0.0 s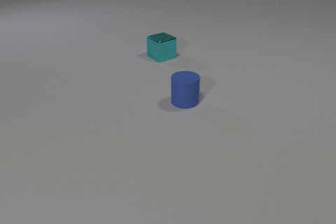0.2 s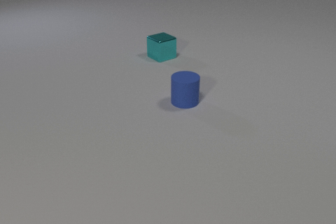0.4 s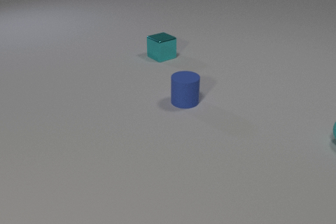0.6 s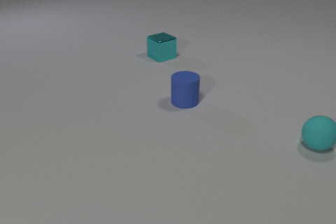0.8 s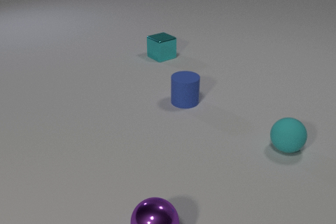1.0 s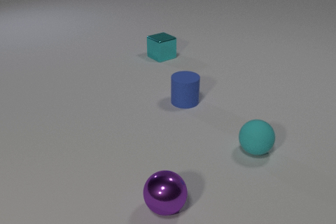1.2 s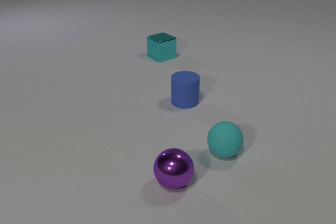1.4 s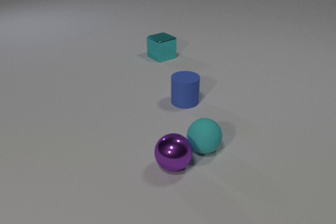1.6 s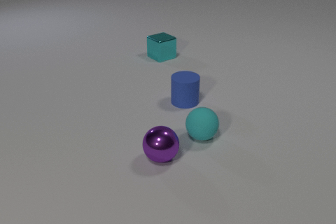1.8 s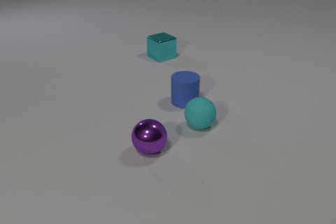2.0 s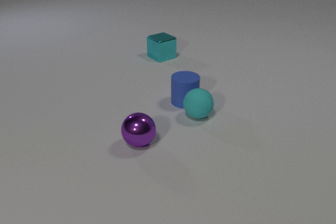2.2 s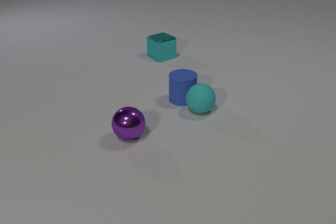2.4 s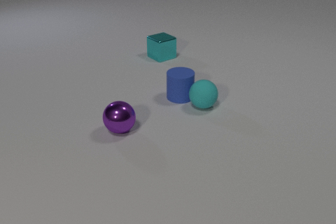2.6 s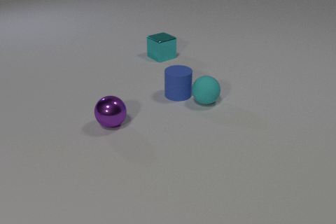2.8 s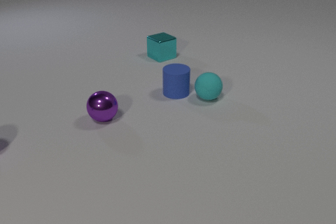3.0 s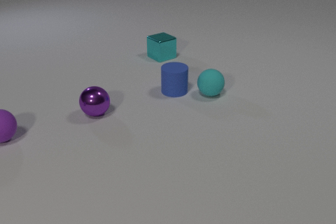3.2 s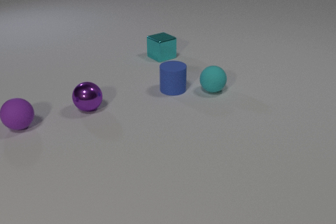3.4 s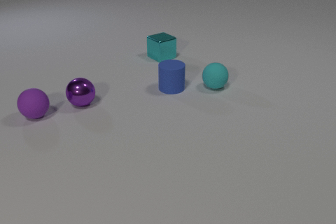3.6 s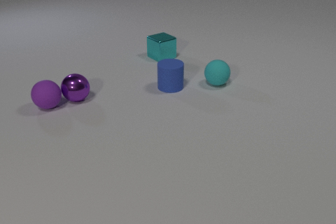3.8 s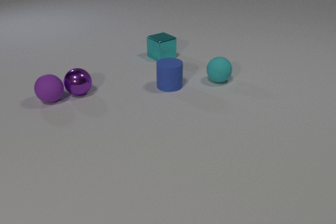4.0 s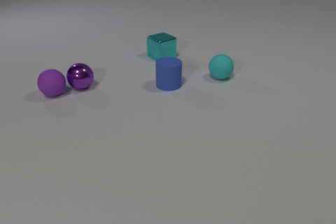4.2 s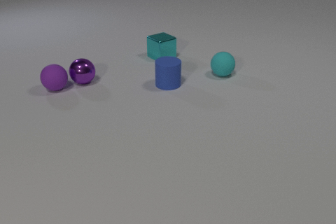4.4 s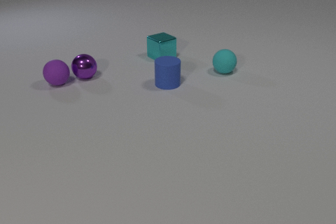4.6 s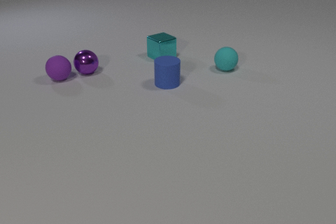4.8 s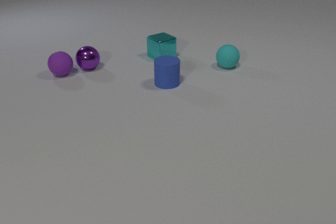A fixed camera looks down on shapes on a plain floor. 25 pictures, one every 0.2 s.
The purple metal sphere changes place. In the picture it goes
away from the camera.
0.0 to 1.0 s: The cyan rubber sphere comes in at the right edge, rolls to the left and toward the camera. The purple metal sphere comes in at the bottom edge, rolls away from the camera.
1.0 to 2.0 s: The cyan rubber sphere rolls to the left and away from the camera. The purple metal sphere rolls away from the camera. The cyan rubber sphere and the purple metal sphere collide.
2.0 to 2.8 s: The cyan rubber sphere rolls away from the camera. The purple metal sphere rolls away from the camera and to the left. The blue rubber cylinder slides away from the camera and to the left. The cyan rubber sphere and the blue rubber cylinder collide.
2.8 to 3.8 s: The cyan rubber sphere rolls away from the camera. The purple metal sphere rolls away from the camera. The blue rubber cylinder slides away from the camera and to the left. The purple rubber sphere comes in at the left edge, rolls away from the camera and to the right. The purple metal sphere and the purple rubber sphere collide.
3.8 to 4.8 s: The cyan rubber sphere rolls away from the camera. The purple metal sphere rolls away from the camera. The blue rubber cylinder slides away from the camera. The purple rubber sphere rolls away from the camera.
How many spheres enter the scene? 3.
What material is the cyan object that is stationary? metal.
What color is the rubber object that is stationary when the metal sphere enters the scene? blue.
